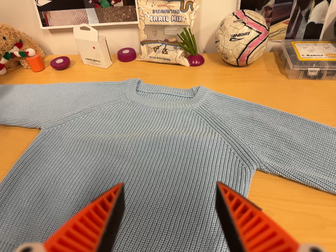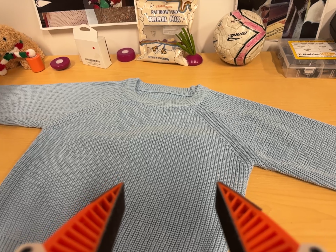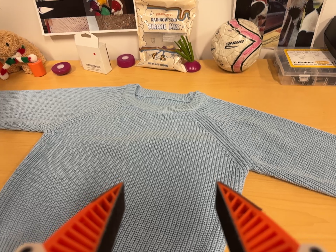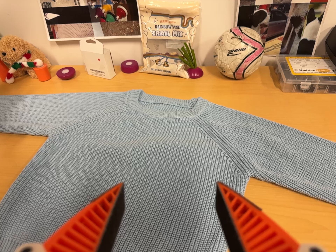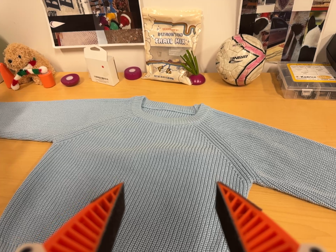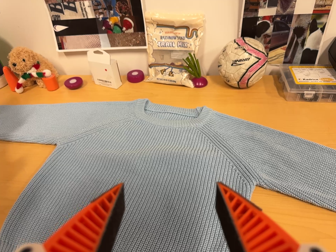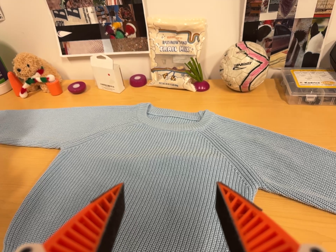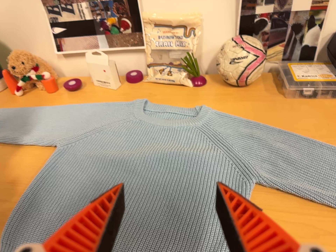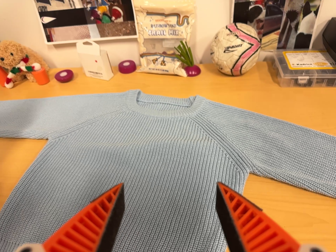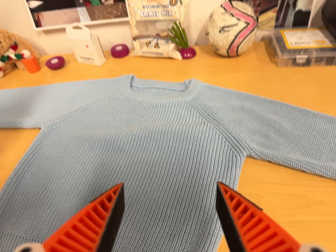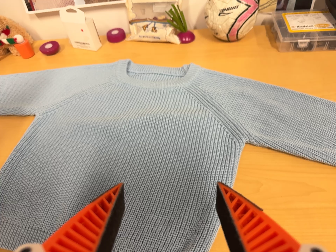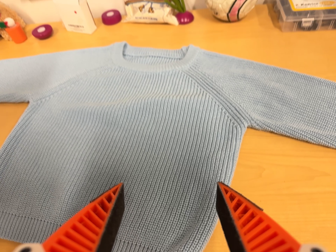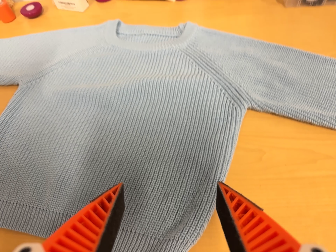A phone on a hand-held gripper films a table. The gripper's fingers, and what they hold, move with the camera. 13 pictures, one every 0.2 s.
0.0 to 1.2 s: The camera travels backward, about 5 cm, so what stands in front gets smaller.
1.2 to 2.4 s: The camera travels forward, about 7 cm, so what stands in front looms larger. Its aim tips toward the bottom of its view by about 15 degrees, and the scene shifts upward.
The film runs backward here.
